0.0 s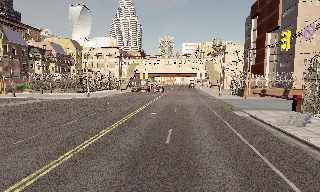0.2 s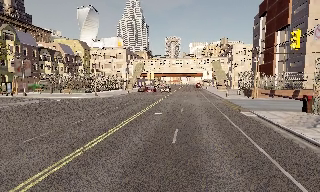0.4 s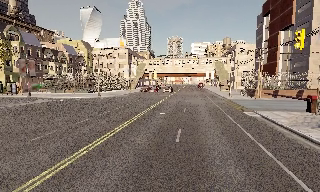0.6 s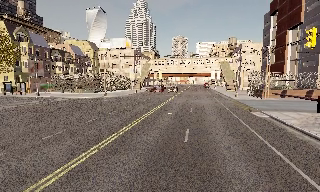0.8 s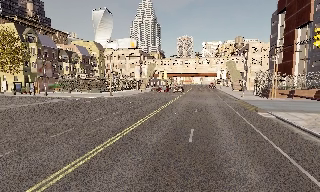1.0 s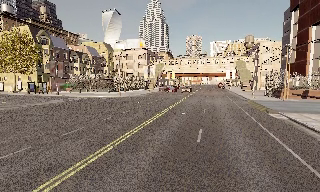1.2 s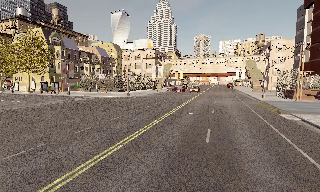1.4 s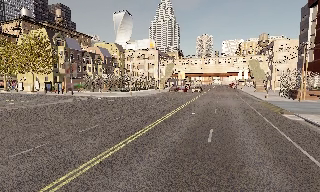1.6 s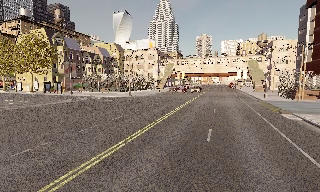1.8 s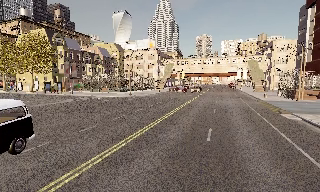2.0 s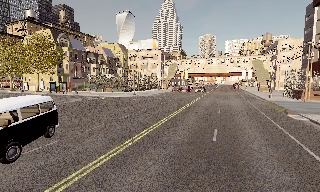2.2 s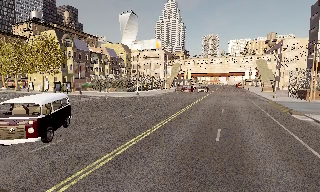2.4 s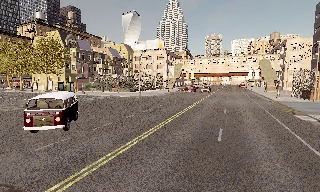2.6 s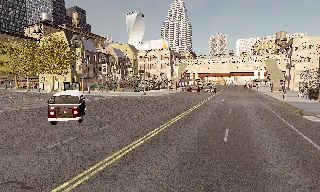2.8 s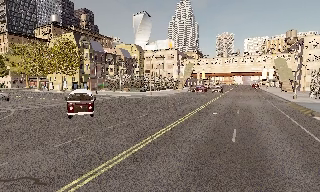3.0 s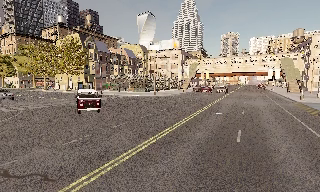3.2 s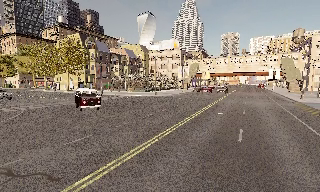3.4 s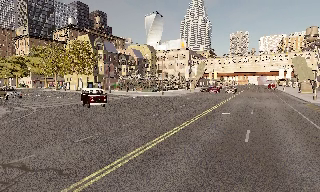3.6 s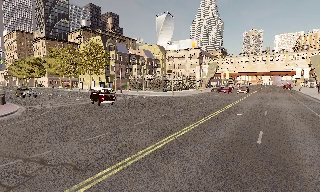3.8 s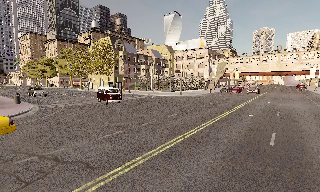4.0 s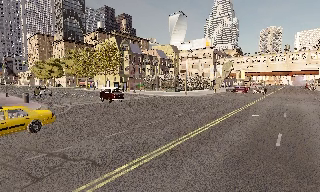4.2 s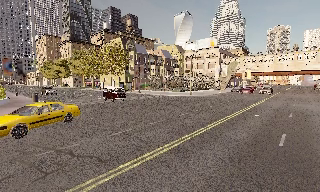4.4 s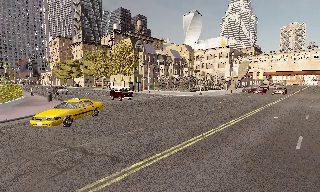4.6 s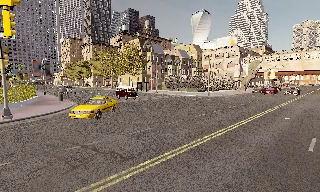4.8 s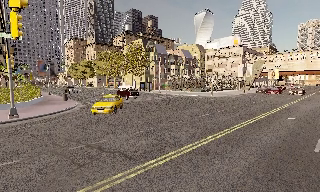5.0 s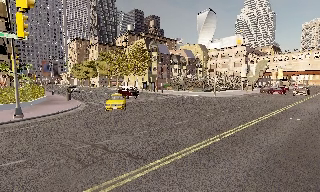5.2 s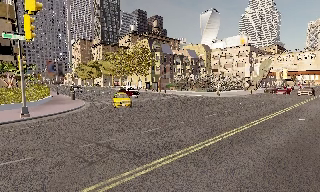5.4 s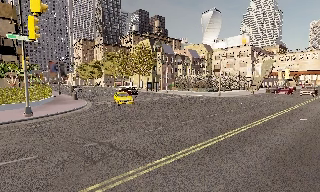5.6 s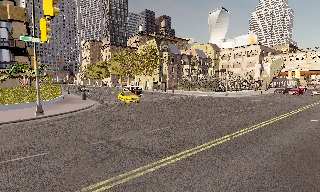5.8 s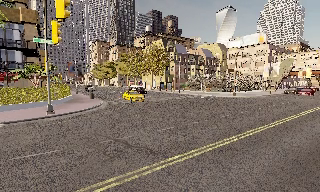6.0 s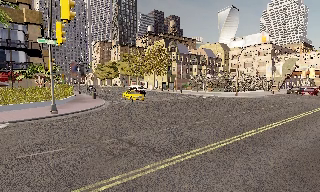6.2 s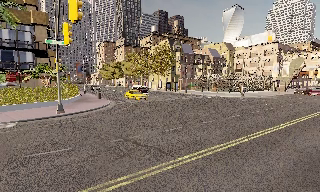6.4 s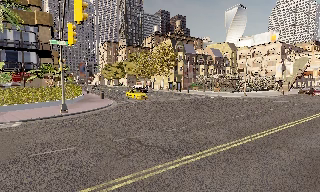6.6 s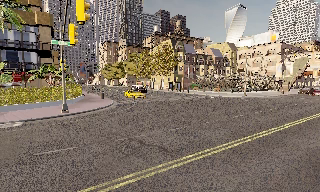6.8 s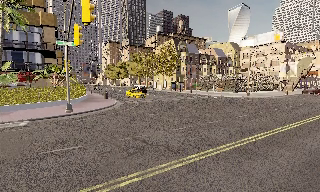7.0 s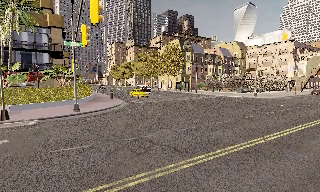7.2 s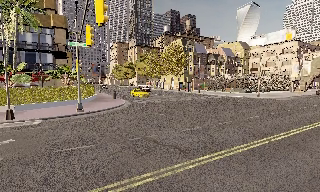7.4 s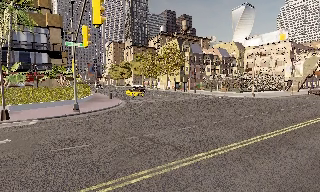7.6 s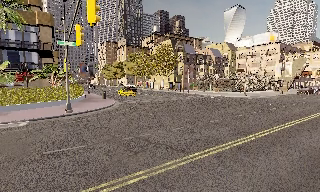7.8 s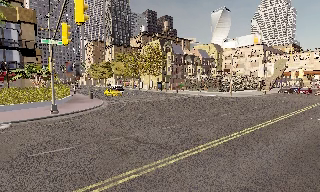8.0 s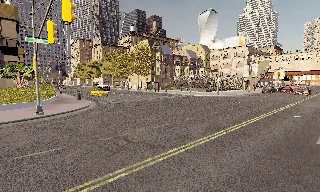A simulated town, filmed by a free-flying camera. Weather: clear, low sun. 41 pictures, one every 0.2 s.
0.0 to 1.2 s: The camera swings to its left by about 10 degrees, and the scene slides to the right.
1.2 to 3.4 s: The camera swings to its left by about 10 degrees, and the scene slides to the right. It travels backward, about 1 m, so what stands in front gets smaller.
3.4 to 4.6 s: The scene slides to the right, as the camera pans about 15 degrees to its left.
4.6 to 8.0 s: The camera travels backward and to its left, about 1 m, so what stands in front gets smaller.
The film runs backward here.
